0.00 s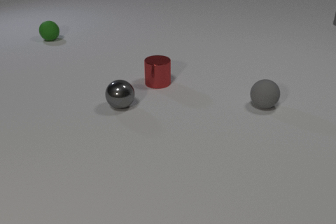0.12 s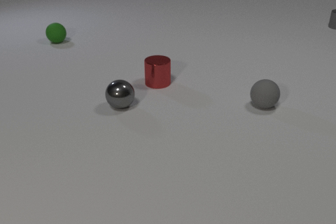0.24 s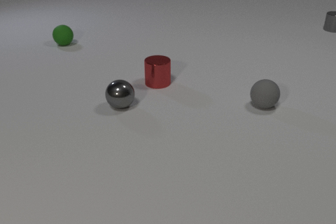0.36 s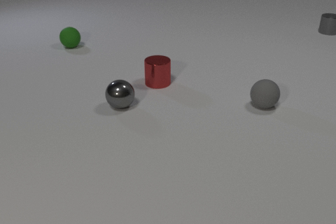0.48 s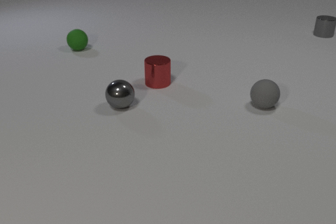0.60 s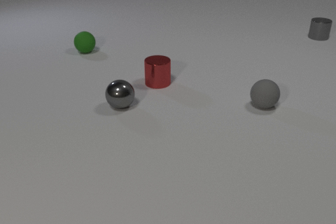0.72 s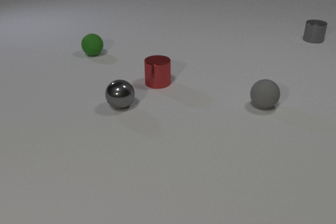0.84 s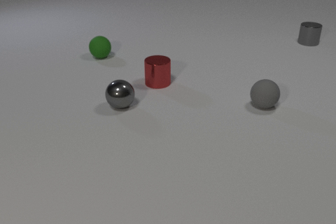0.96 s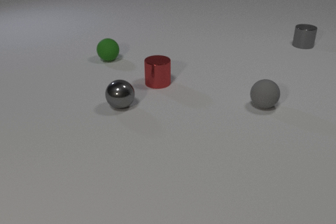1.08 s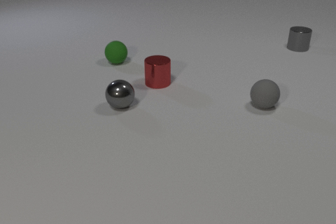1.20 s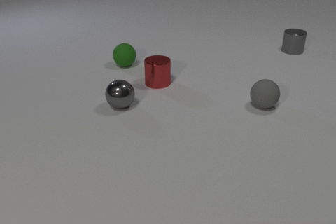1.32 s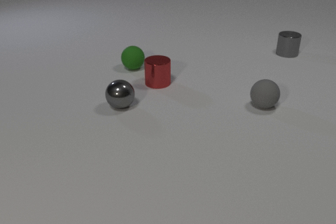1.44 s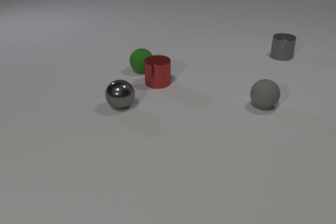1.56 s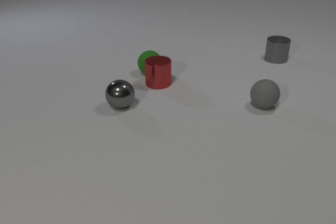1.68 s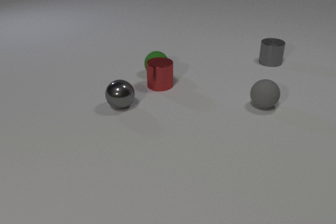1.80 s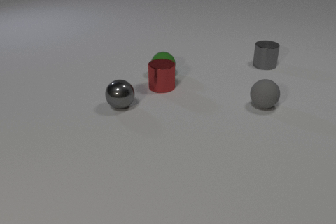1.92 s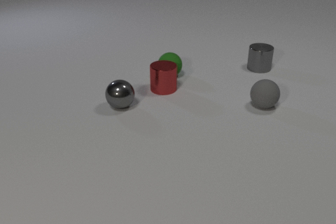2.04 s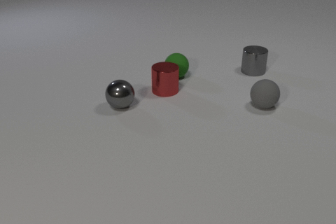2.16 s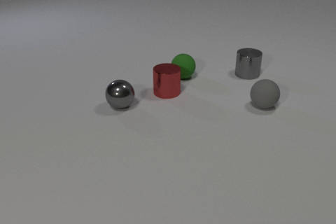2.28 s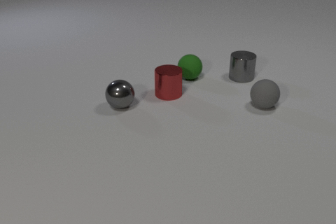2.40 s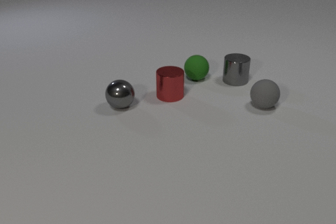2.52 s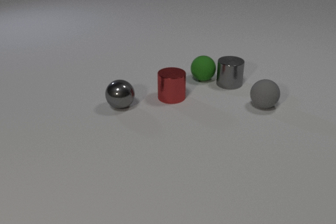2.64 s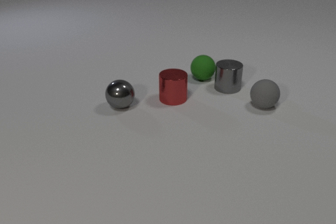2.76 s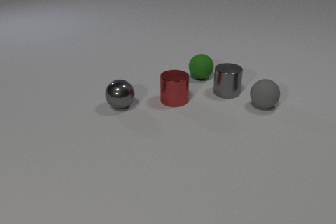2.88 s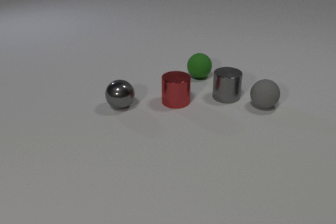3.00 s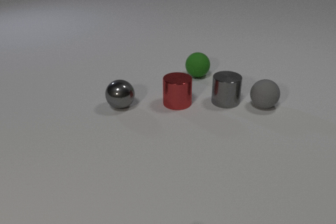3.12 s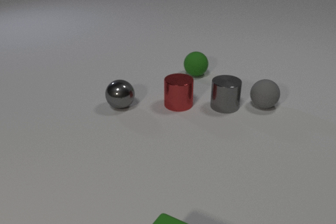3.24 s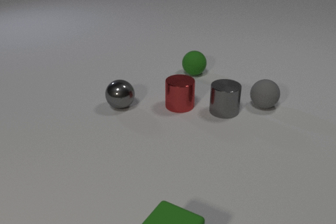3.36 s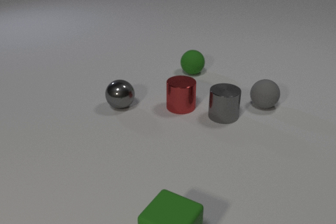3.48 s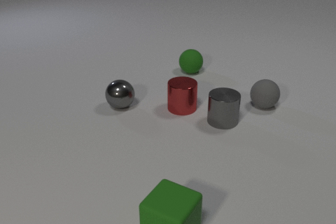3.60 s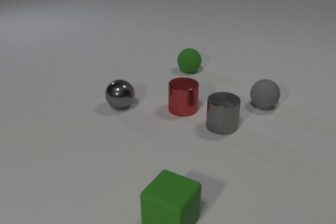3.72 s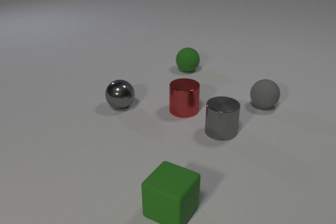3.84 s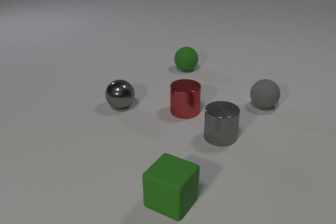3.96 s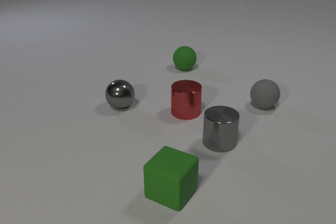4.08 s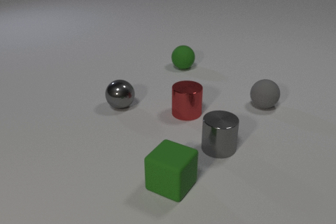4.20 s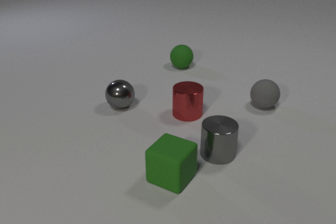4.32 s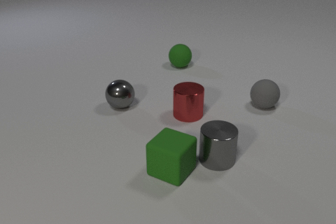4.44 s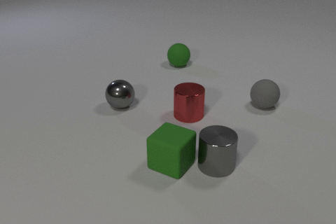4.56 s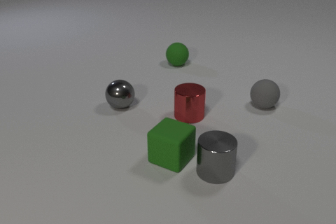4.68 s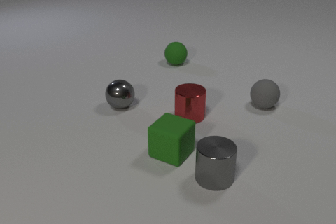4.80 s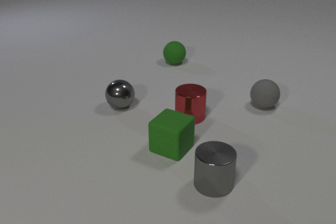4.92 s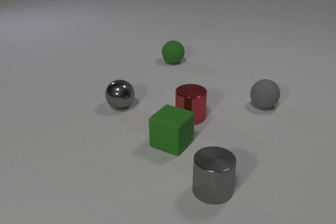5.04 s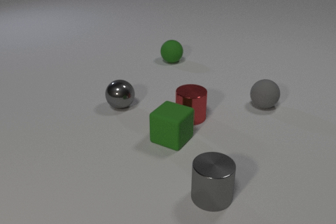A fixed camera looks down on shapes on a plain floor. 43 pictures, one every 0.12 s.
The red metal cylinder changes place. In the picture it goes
toward the camera.
The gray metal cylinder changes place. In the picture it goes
toward the camera.
0.00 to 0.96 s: The green rubber sphere rolls toward the camera and to the right. The gray metal cylinder slides toward the camera and to the left.
0.96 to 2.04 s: The green rubber sphere rolls to the right and toward the camera. The red metal cylinder slides toward the camera and to the right. The gray metal cylinder slides toward the camera and to the left. The green rubber sphere and the red metal cylinder collide.
2.04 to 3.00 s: The green rubber sphere rolls to the right. The red metal cylinder slides toward the camera and to the right. The gray metal cylinder slides toward the camera. The green rubber sphere and the gray metal cylinder collide.
3.00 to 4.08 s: The green rubber sphere rolls away from the camera and to the left. The red metal cylinder slides toward the camera and to the right. The gray metal cylinder slides toward the camera. The green rubber cube comes in at the bottom edge, slides away from the camera.
4.08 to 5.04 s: The green rubber sphere rolls away from the camera and to the left. The red metal cylinder slides toward the camera. The gray metal cylinder slides toward the camera. The green rubber cube slides away from the camera.
What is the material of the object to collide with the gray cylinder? rubber.
Are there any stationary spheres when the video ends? yes.
How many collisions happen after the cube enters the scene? 0.
